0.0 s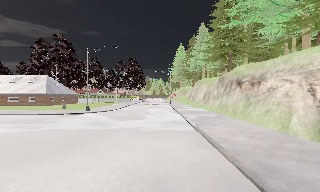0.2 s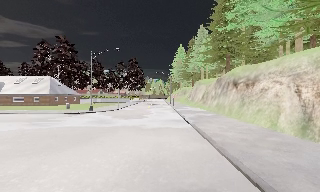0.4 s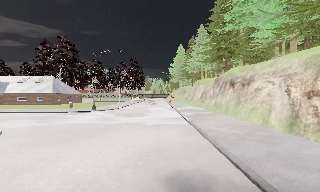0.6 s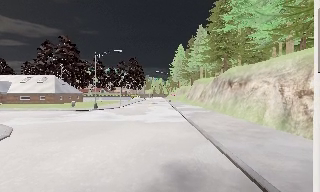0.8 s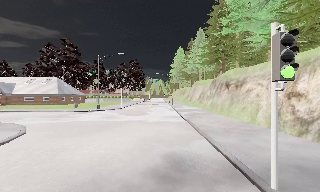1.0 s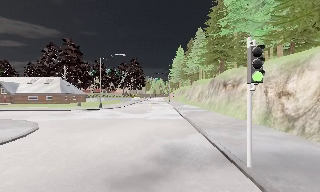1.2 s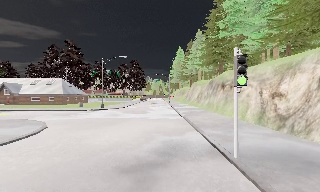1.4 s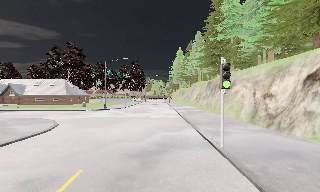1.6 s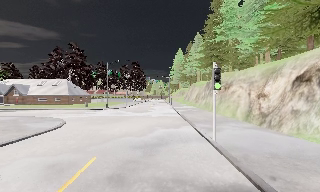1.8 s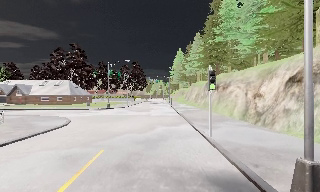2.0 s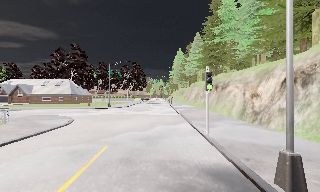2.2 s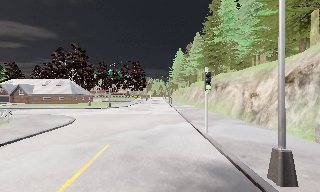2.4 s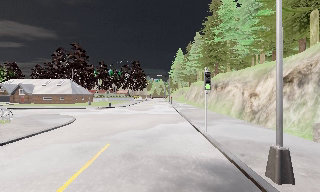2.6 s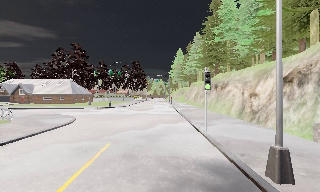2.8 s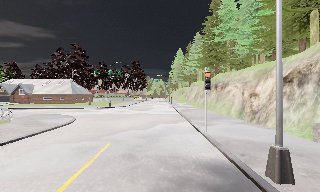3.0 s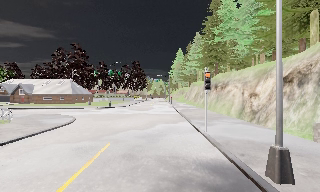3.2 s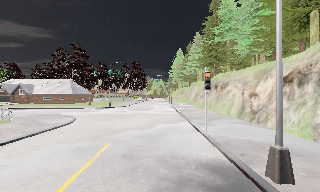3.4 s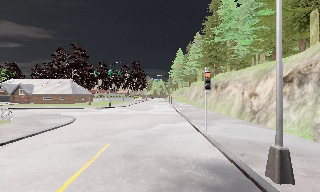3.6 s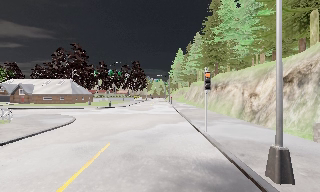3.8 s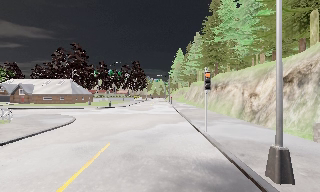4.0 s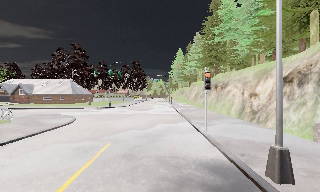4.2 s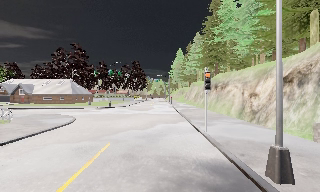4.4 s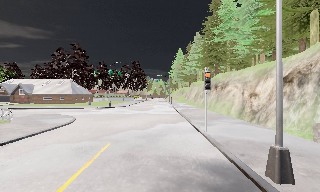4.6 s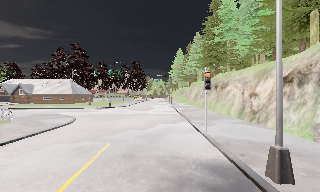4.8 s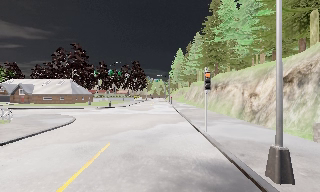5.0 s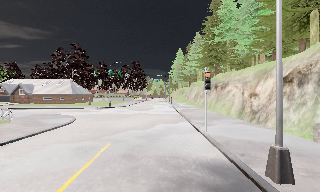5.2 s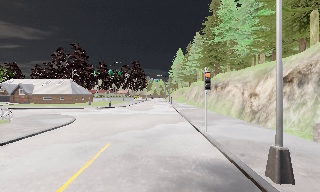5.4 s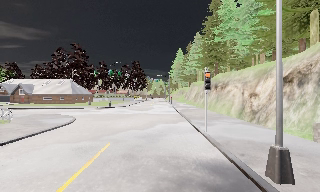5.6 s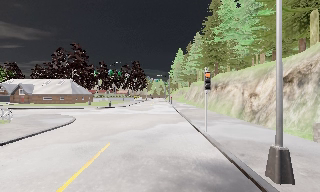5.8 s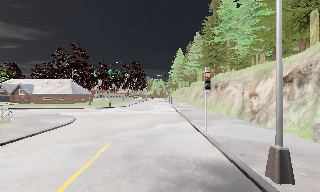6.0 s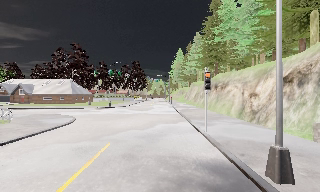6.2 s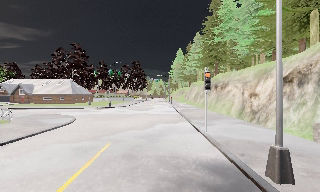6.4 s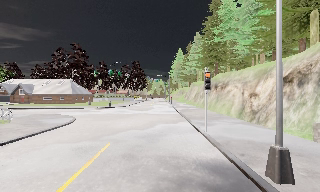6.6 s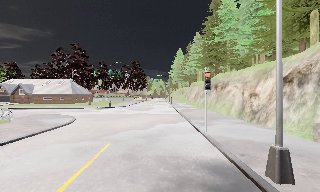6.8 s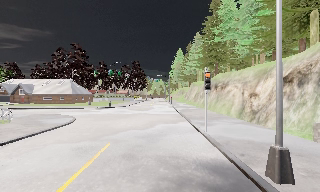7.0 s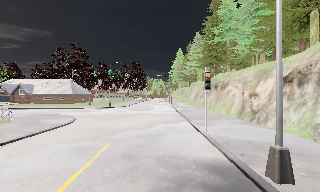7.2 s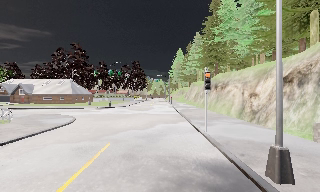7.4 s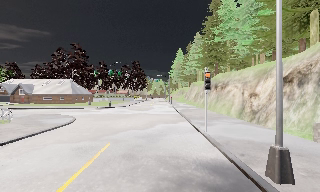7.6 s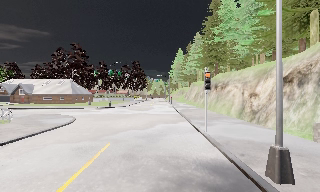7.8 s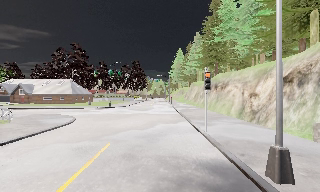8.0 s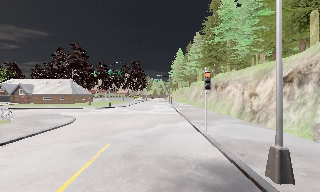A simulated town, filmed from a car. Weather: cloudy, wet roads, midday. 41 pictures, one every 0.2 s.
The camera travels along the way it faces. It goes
backward.
0.0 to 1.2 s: The camera travels backward, about 5 m, so what stands in front gets smaller.
1.2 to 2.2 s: The camera travels backward, about 3 m, so what stands in front gets smaller. It loses speed.
2.2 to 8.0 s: The camera keeps its place and its aim.
The film runs backward here.
